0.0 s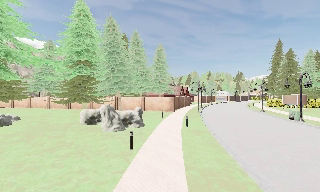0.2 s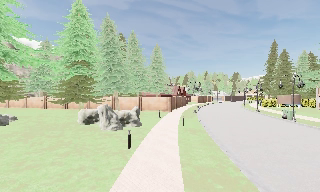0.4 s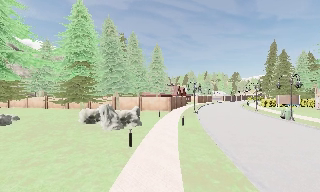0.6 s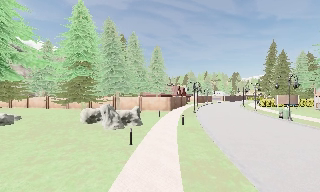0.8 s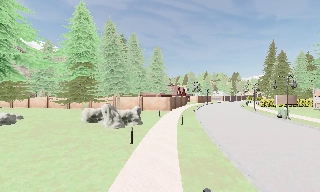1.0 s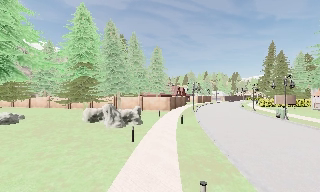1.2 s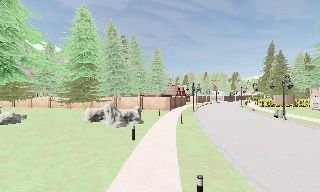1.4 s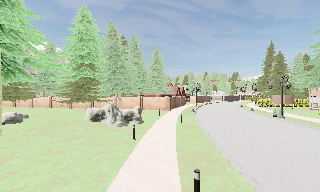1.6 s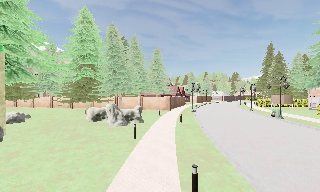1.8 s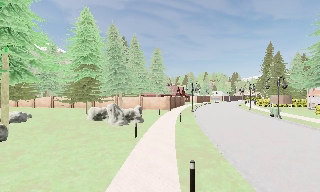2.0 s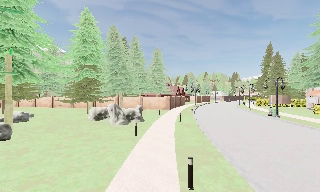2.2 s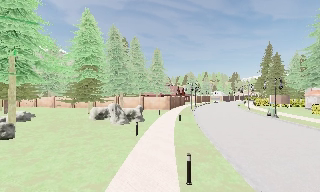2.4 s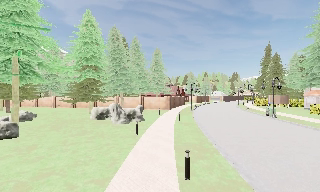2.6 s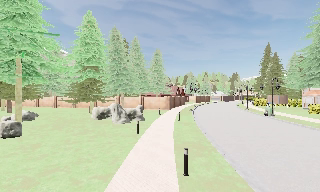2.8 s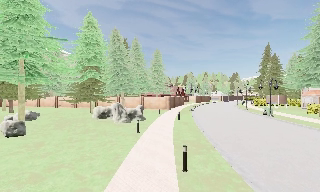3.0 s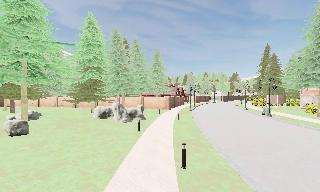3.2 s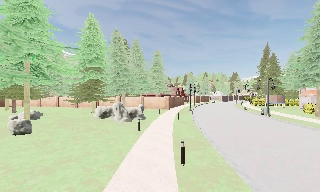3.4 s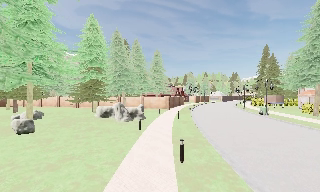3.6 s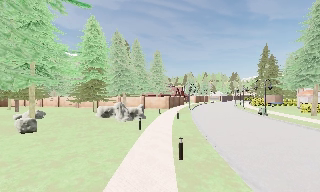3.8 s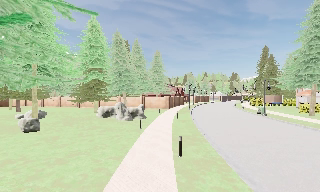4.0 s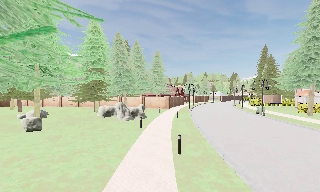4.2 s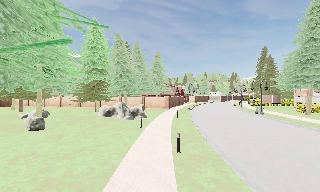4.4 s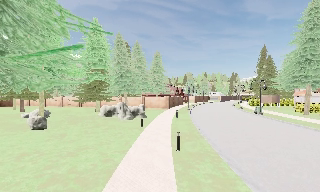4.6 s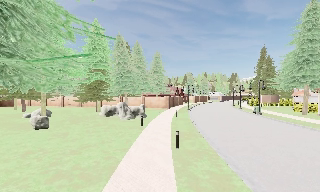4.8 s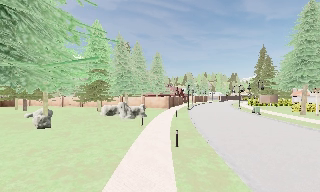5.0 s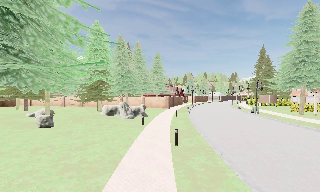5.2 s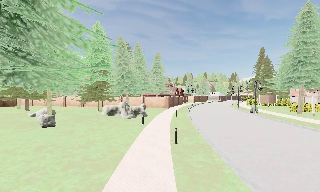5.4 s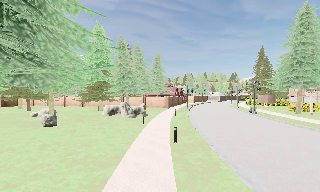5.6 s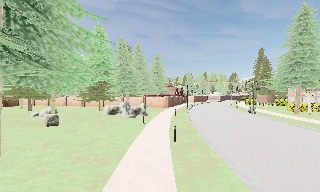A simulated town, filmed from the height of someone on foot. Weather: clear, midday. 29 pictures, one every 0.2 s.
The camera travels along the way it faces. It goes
backward.
0.0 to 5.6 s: The camera travels backward, about 7 m, so what stands in front gets smaller.
The film runs backward here.
